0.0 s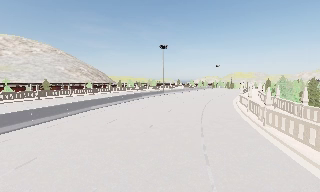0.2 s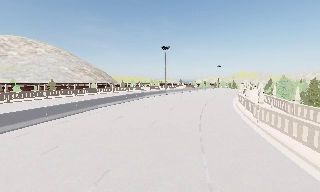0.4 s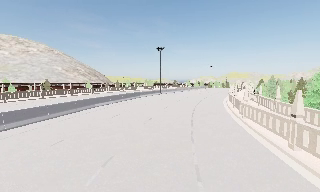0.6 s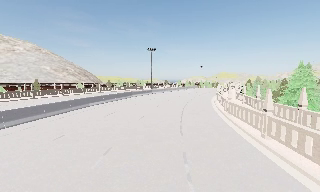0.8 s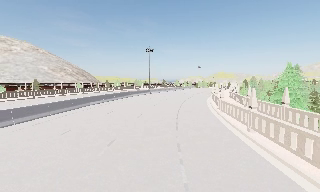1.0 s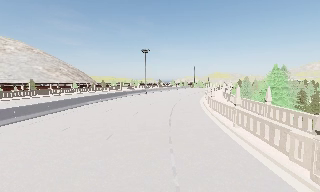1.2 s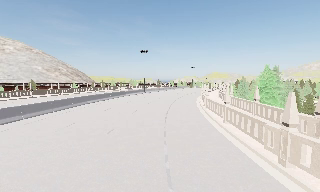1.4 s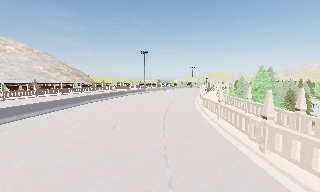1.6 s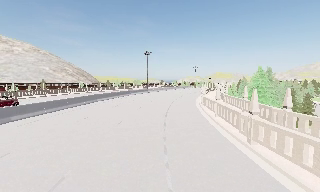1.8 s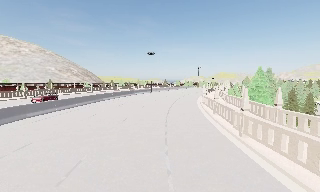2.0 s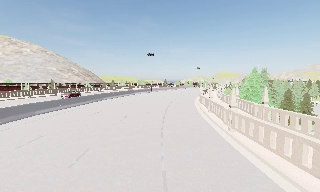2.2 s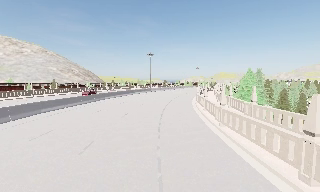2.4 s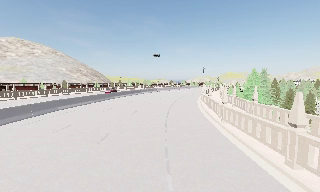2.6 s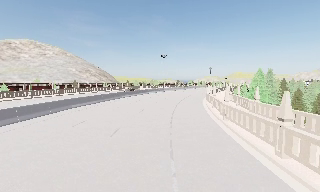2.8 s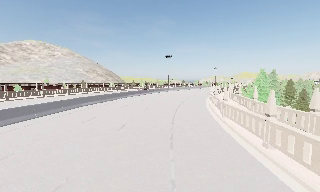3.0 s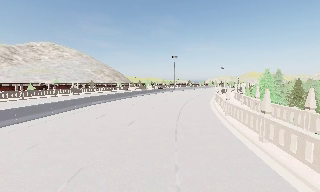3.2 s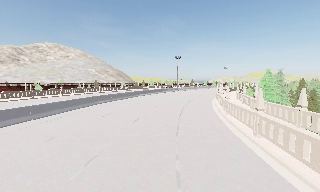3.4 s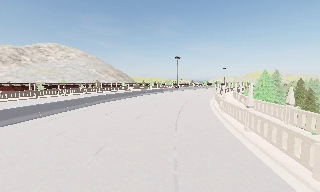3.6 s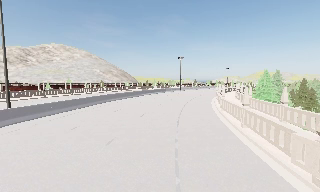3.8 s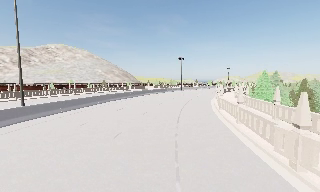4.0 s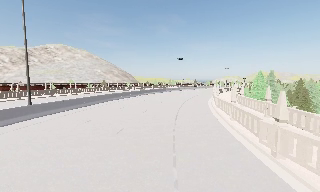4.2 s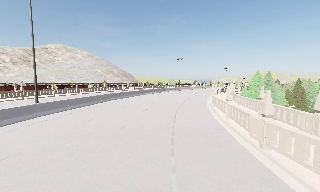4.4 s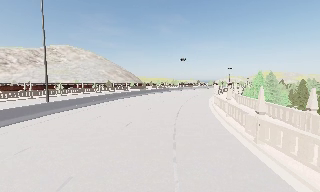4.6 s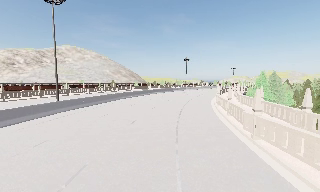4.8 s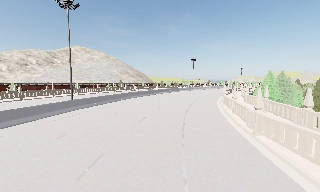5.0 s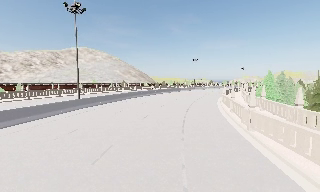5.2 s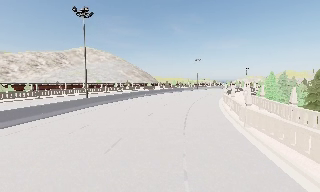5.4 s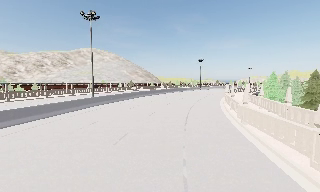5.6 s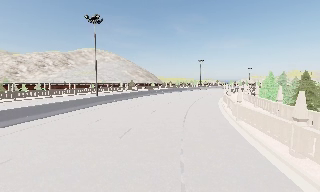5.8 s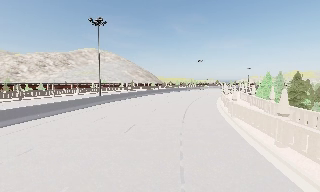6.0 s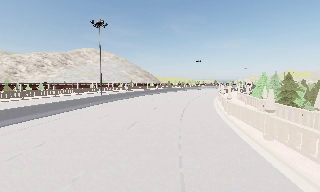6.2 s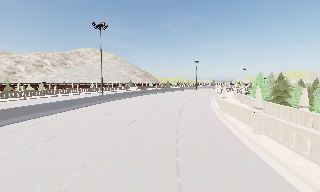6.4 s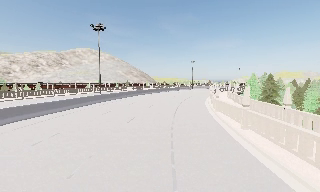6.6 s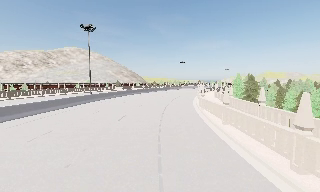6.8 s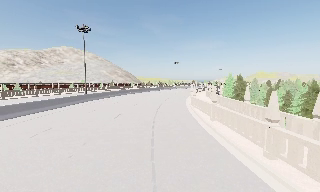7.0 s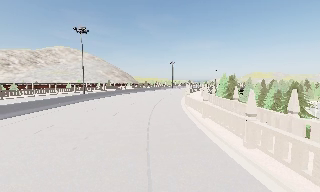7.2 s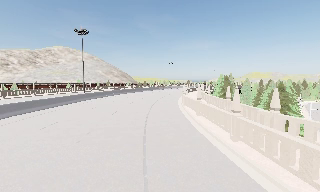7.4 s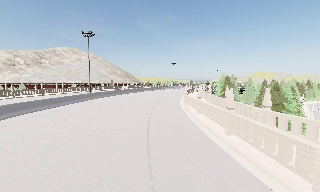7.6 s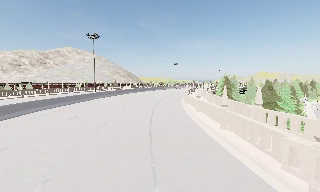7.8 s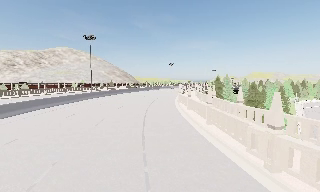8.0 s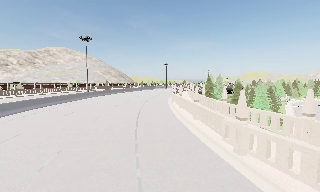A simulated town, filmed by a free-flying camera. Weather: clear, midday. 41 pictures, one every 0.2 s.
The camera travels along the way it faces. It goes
backward.
0.0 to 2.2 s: The camera travels backward, about 12 m, so what stands in front gets smaller.
2.2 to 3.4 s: The camera pans to its left, which is counterclockwise from overhead, by about 10 degrees. It travels backward, about 6 m, so what stands in front gets smaller.
3.4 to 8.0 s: The camera travels backward, about 20 m, so what stands in front gets smaller.
The film runs backward here.
